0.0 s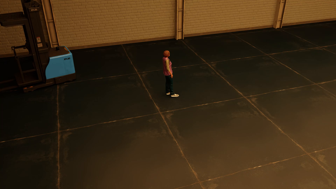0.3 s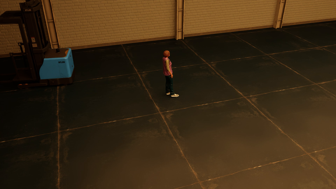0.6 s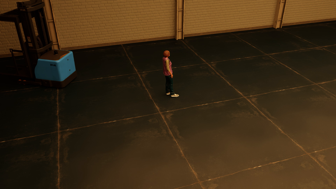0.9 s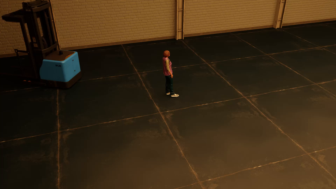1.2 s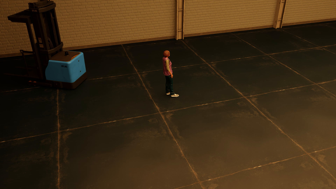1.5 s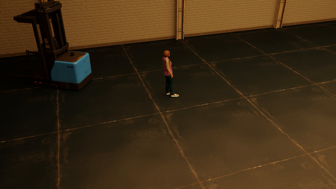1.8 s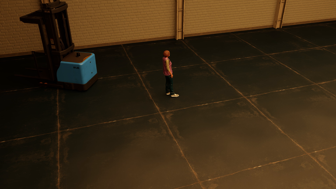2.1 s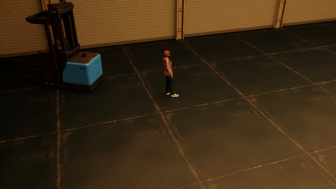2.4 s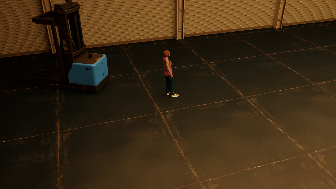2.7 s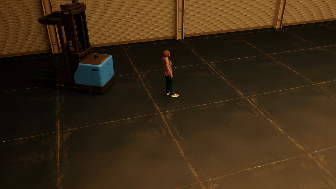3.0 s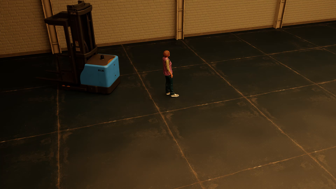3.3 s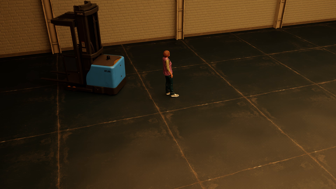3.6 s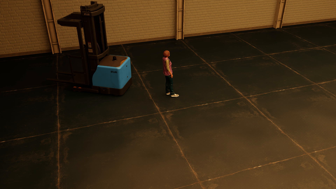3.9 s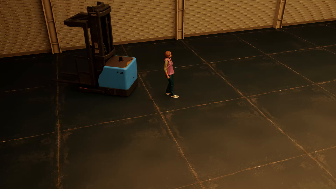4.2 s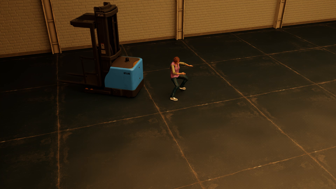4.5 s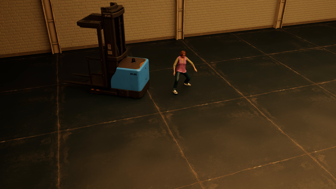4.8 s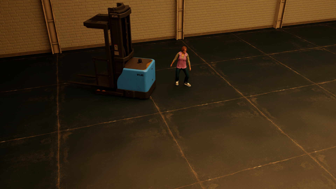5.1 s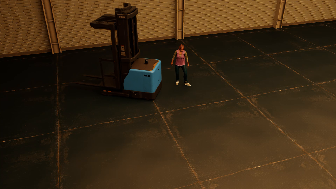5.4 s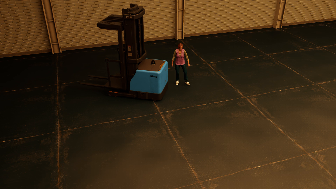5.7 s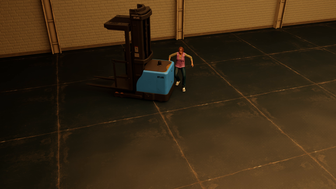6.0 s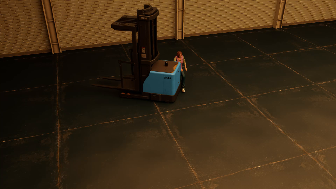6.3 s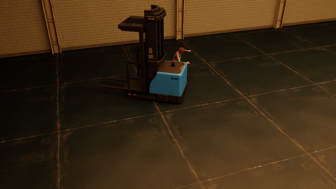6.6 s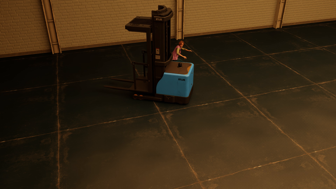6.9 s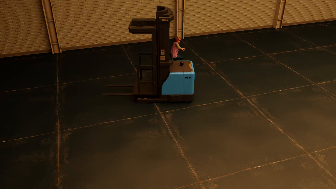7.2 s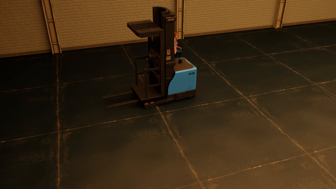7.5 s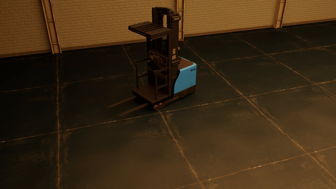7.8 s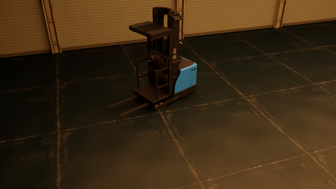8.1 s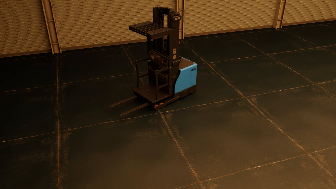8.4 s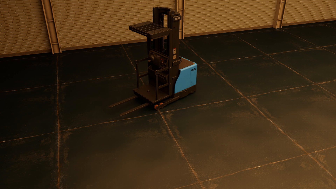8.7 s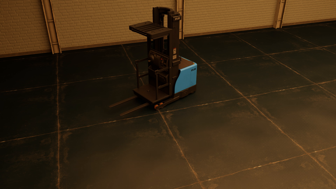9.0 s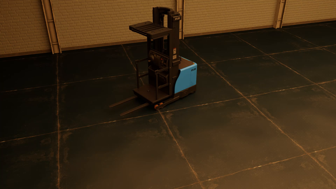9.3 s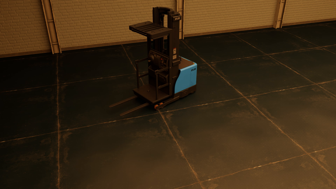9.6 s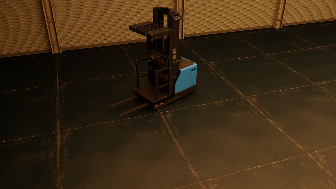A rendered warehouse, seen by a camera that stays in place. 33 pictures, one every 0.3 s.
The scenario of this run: Near miss between a forklift and a person.
